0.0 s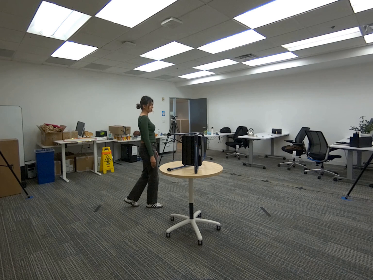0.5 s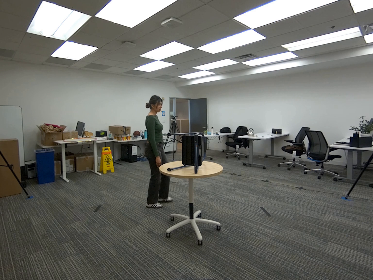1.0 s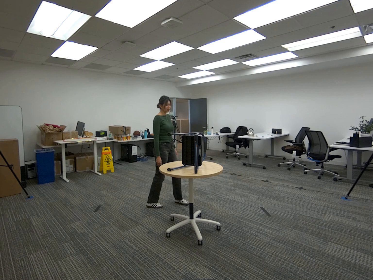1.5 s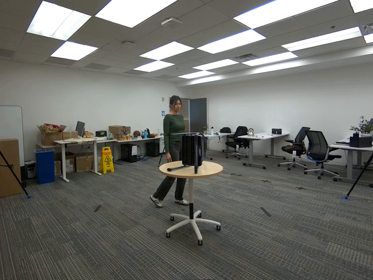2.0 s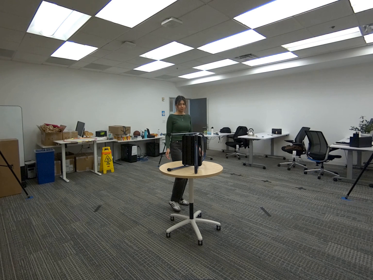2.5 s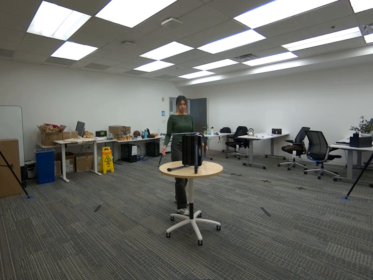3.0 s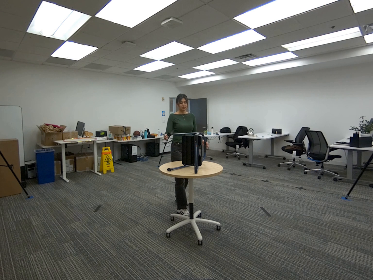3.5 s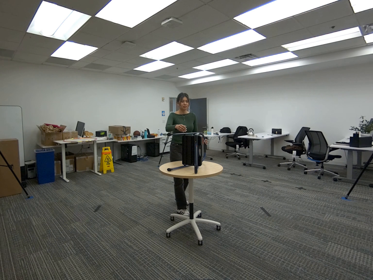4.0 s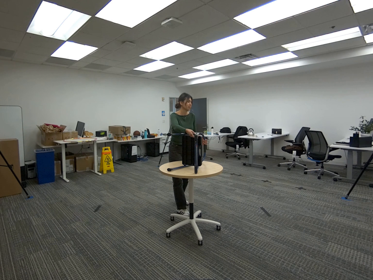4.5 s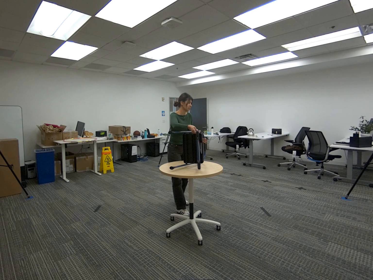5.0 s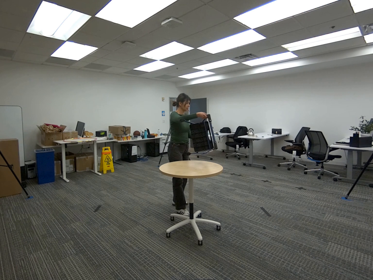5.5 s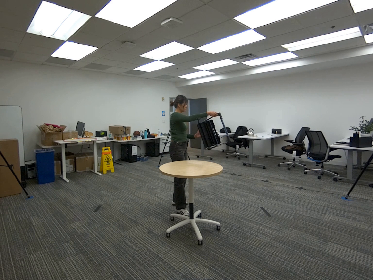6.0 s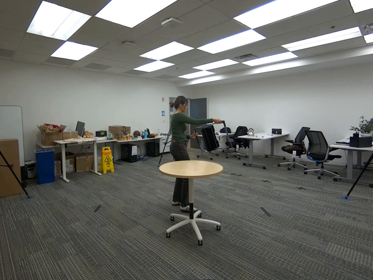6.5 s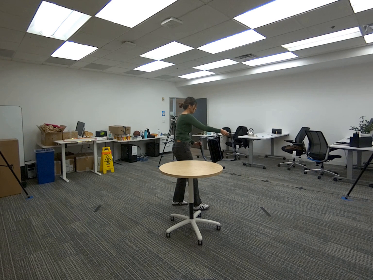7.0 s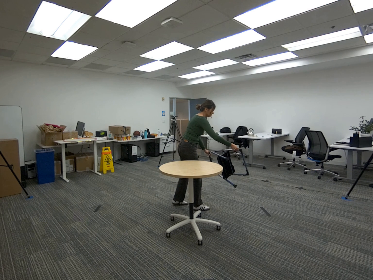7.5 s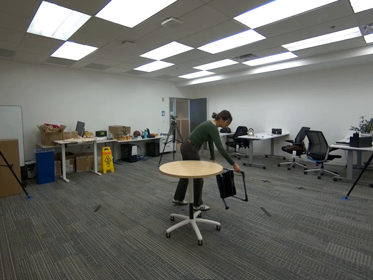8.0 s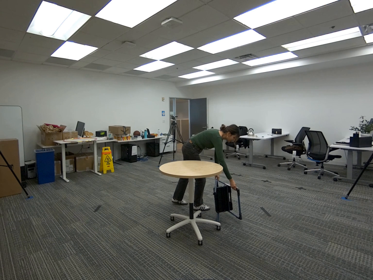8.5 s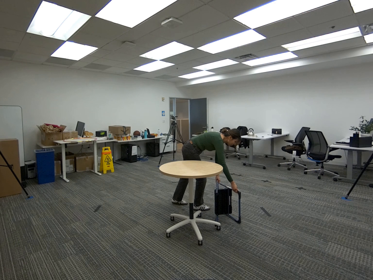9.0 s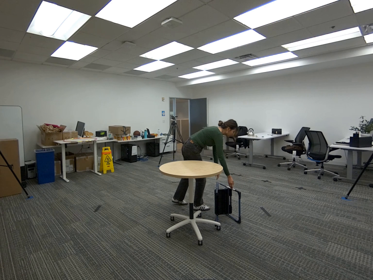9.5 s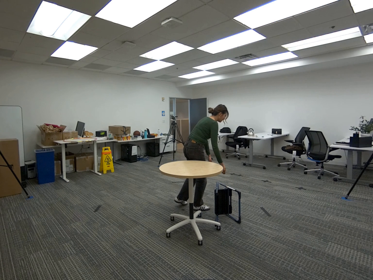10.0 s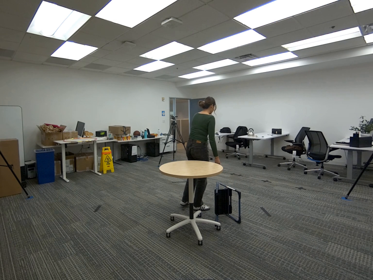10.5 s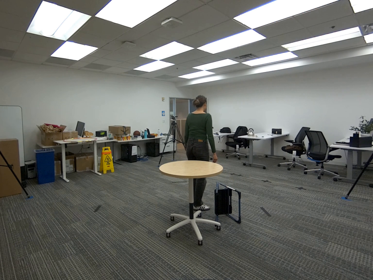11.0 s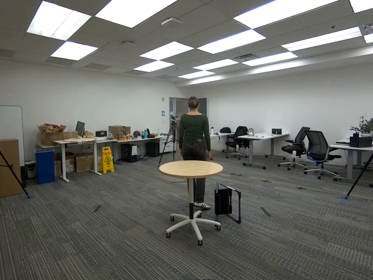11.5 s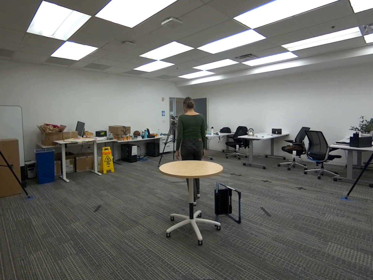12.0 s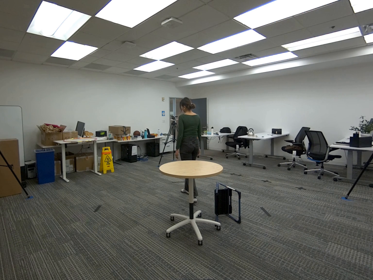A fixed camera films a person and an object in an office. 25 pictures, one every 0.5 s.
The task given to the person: Walk over to the step ladder on the round table and pick up the step ladder using both hands. Place the step ladder on the floor.
